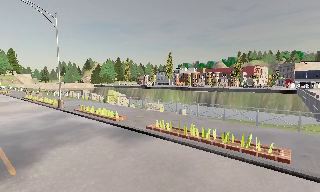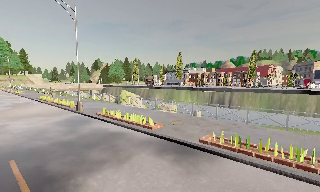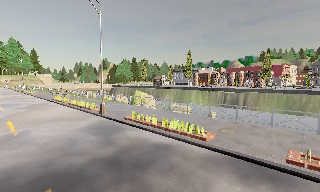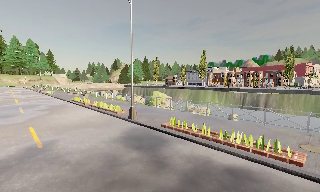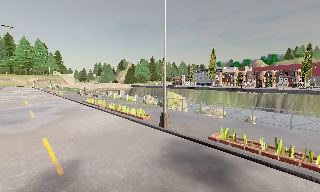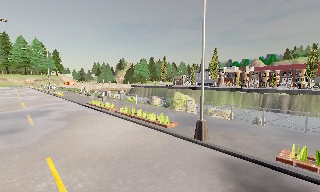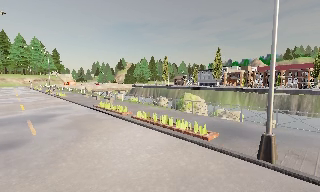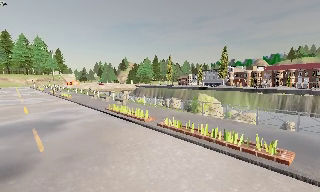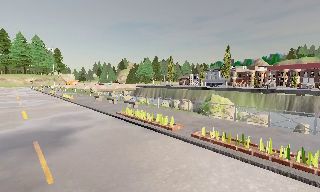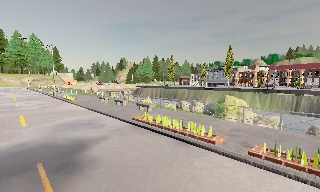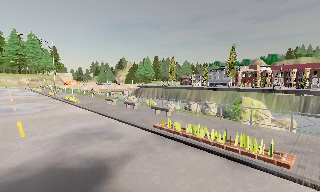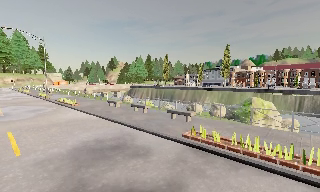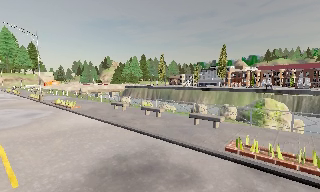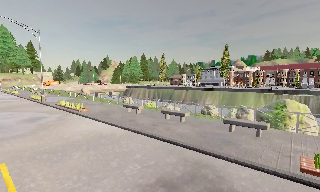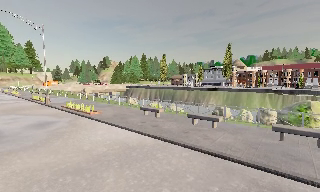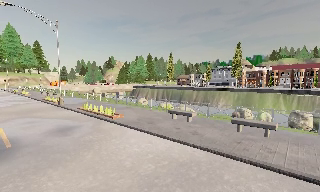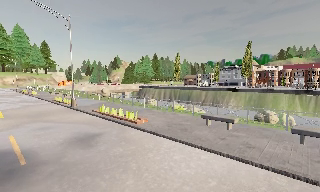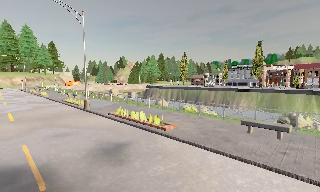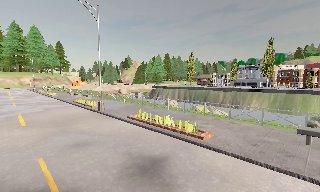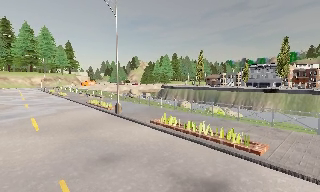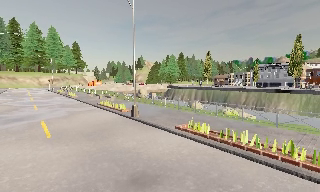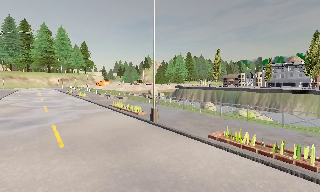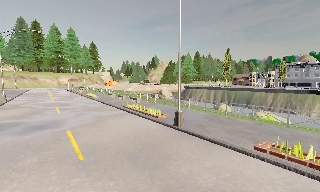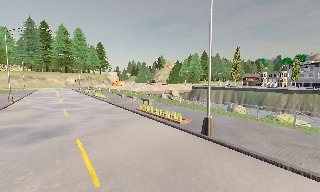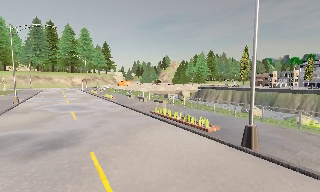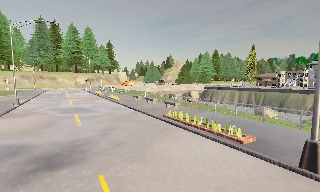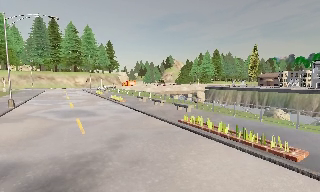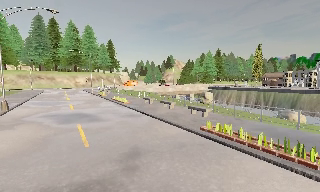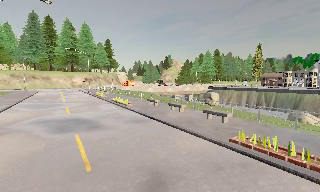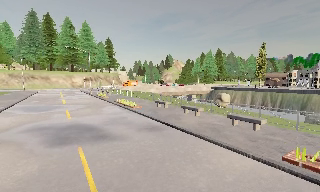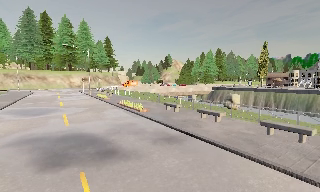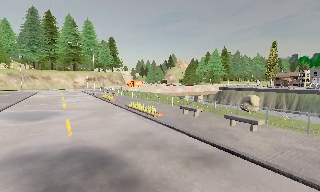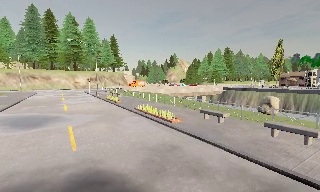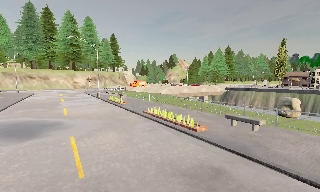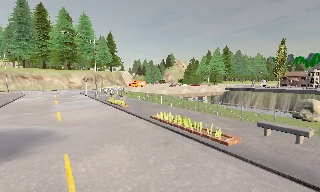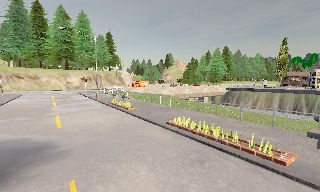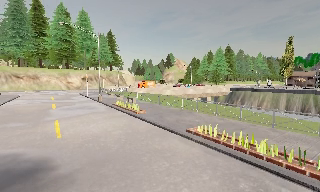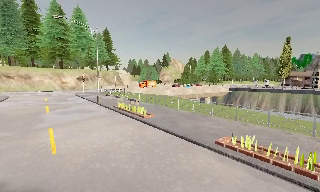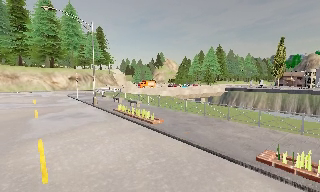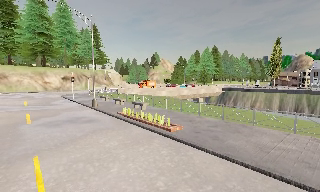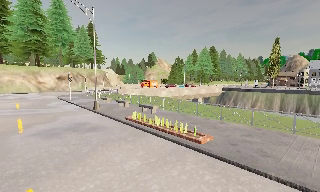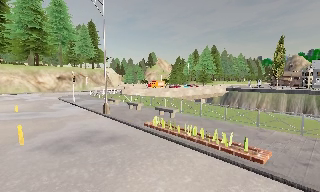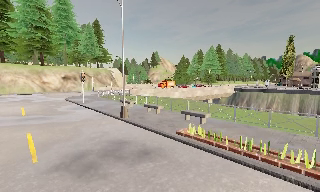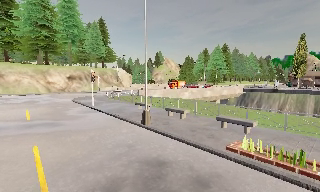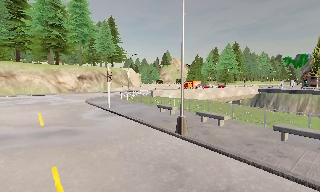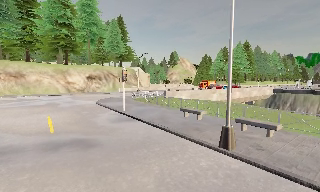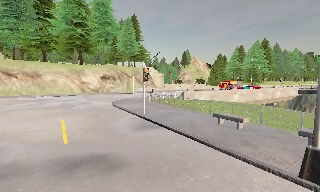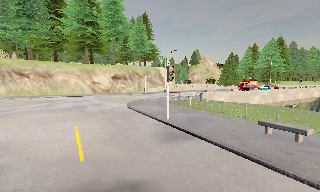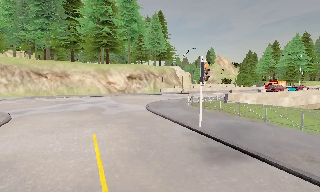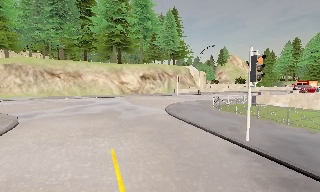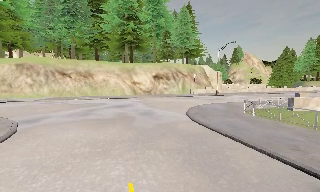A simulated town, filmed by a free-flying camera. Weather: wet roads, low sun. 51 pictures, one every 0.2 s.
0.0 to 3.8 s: The camera travels to its left and forward, about 35 m, so close, fixed things drift to the right.
3.8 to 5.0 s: The camera swings to its left by about 10 degrees, and the scene slides to the right. It travels forward and to its left, about 8 m, so what stands in front looms larger.
5.0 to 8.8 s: The camera travels forward and to its left, about 30 m, so what stands in front looms larger.
8.8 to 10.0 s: The camera swings to its left by about 20 degrees, and the scene slides to the right. It travels forward and to its left, about 10 m, so what stands in front looms larger.
The film runs backward here.
